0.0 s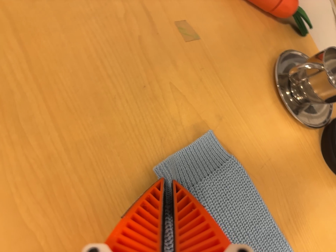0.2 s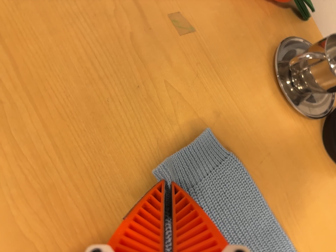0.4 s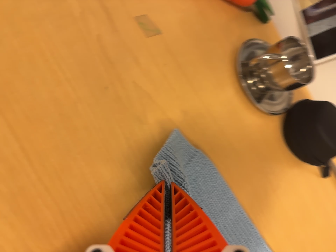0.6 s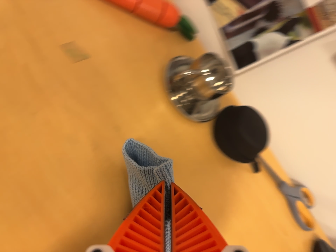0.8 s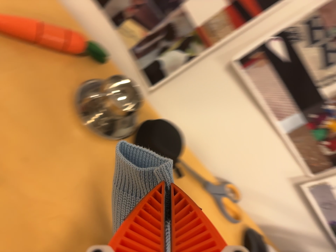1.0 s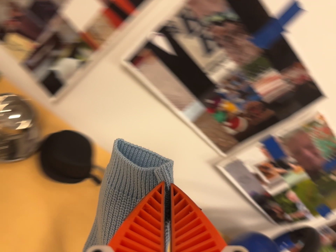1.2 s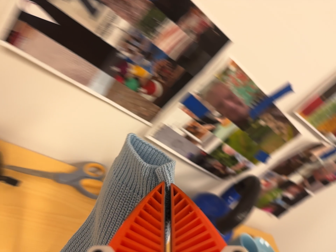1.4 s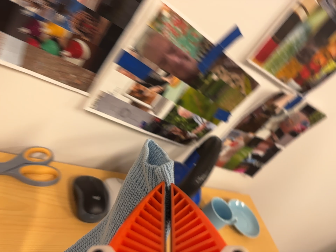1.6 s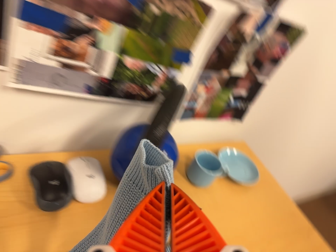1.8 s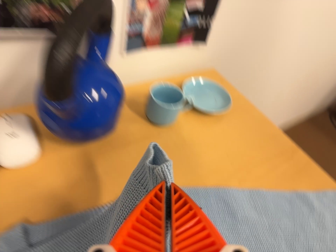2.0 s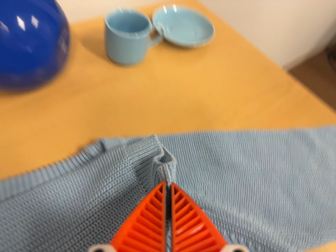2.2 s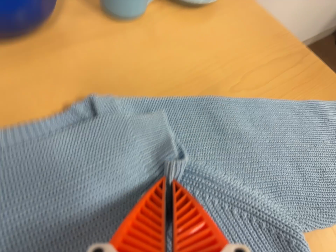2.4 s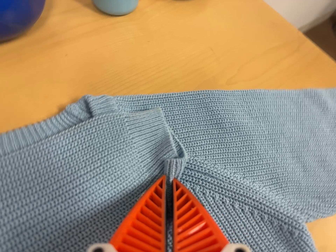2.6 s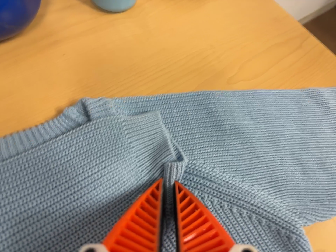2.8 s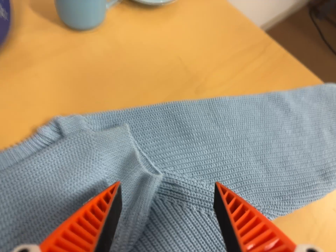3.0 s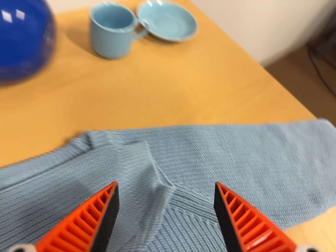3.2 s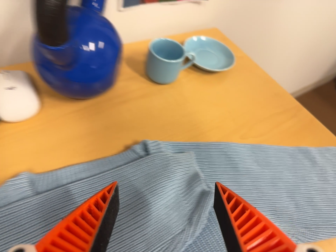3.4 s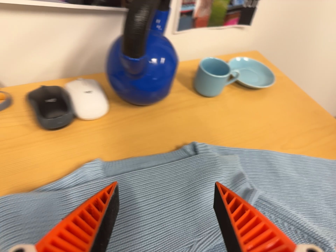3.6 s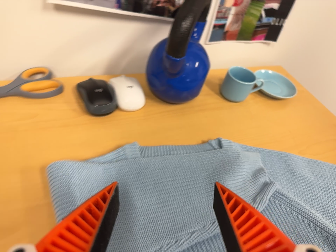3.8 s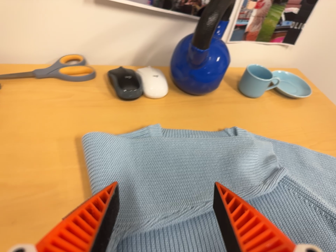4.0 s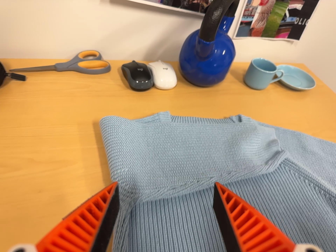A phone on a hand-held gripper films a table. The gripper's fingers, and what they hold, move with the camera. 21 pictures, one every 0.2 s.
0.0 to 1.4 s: The camera pans to its right by about 45 degrees. It travels to its right, about 36 cm, so close, fixed things drift to the left. Its aim tips toward the bottom of its view by about 10 degrees, and the scene shifts upward. It rolls about its line of sight by about 50 degrees, and the scene rotates counterclockwise.
1.4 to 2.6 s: The camera travels forward and to its right, about 36 cm. Its aim tips toward the bottom of its view by about 35 degrees, and the scene shifts upward. It rolls about its line of sight by about 30 degrees, and the scene rotates counterclockwise.
2.6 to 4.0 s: The camera swings to its left by about 15 degrees, and the scene slides to the right. It travels backward and toward the bottom of its view, about 34 cm, so what stands in front gets smaller. Its aim tips toward the top of its view by about 25 degrees. It rolls about its line of sight by about 15 degrees, and the scene rotates clockwise.
The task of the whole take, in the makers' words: left arm across.
The film runs forward here.
